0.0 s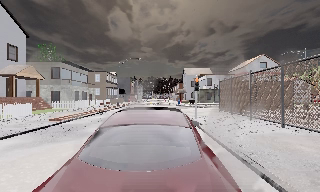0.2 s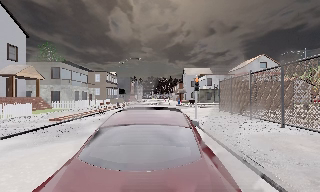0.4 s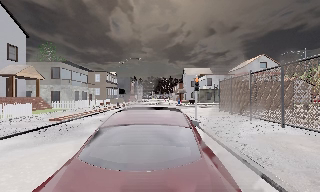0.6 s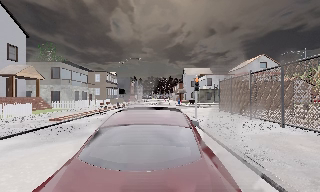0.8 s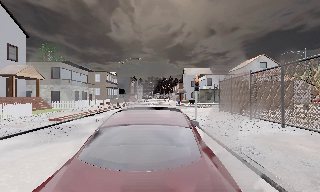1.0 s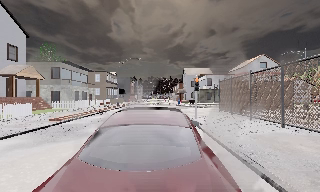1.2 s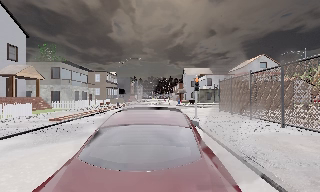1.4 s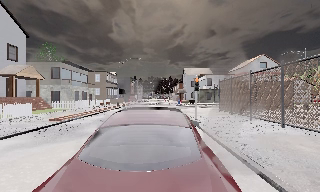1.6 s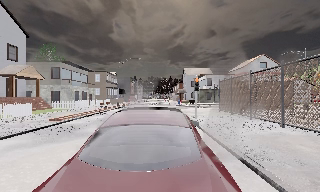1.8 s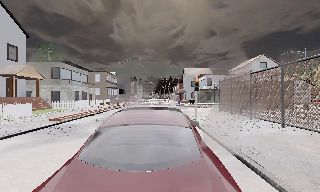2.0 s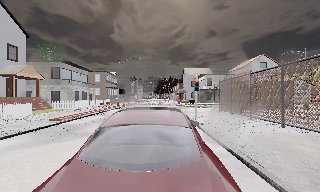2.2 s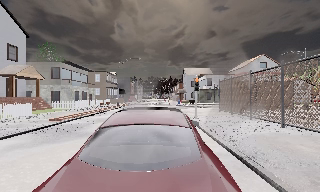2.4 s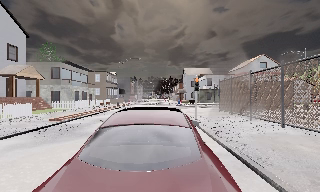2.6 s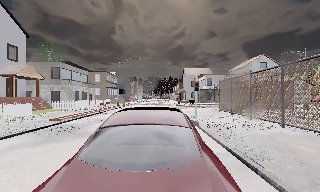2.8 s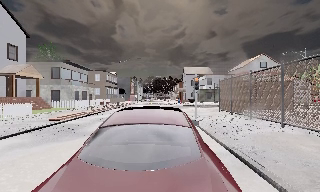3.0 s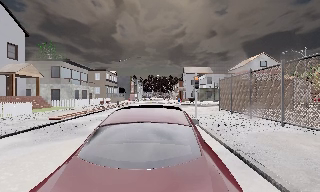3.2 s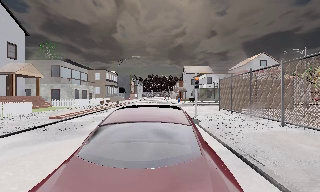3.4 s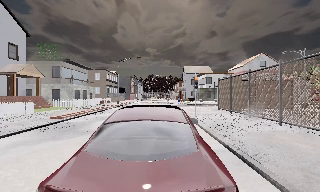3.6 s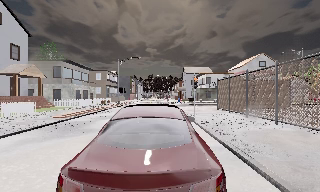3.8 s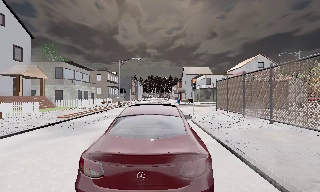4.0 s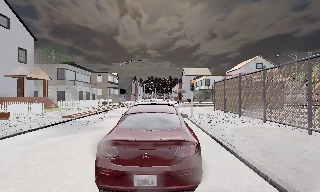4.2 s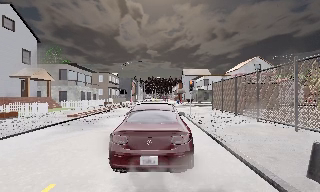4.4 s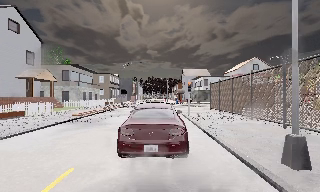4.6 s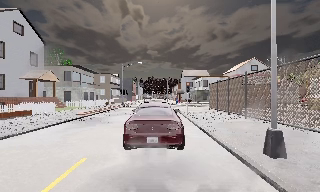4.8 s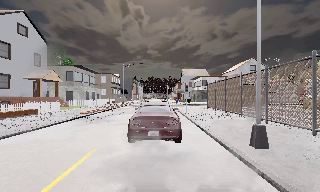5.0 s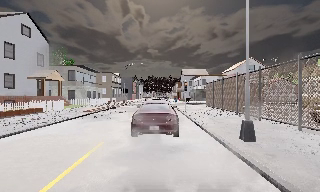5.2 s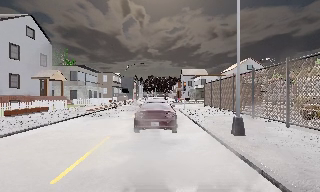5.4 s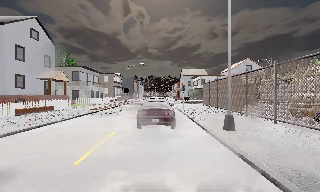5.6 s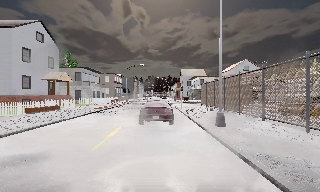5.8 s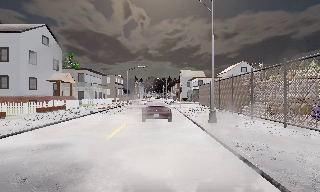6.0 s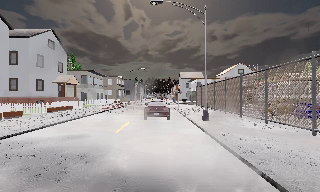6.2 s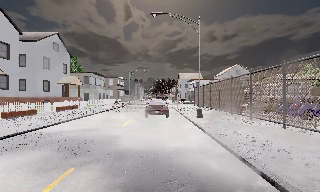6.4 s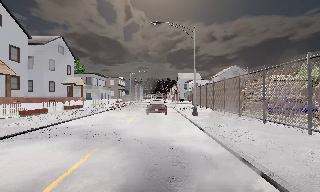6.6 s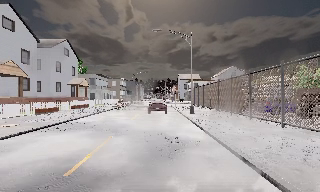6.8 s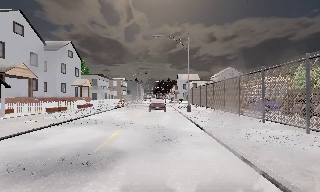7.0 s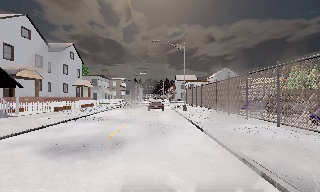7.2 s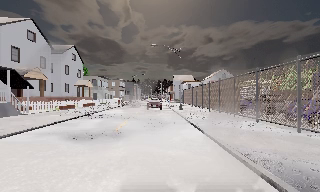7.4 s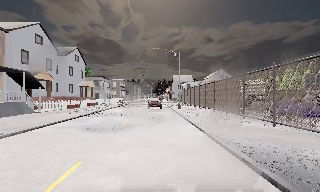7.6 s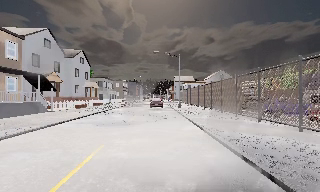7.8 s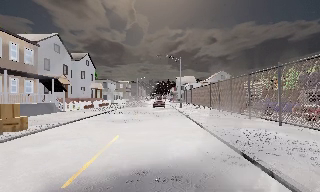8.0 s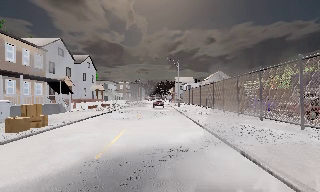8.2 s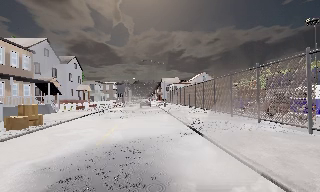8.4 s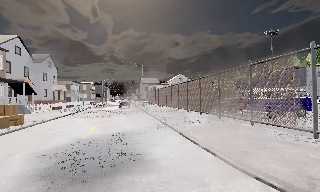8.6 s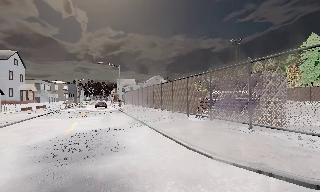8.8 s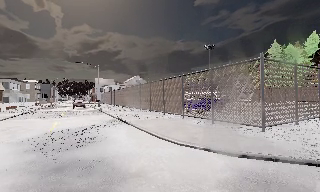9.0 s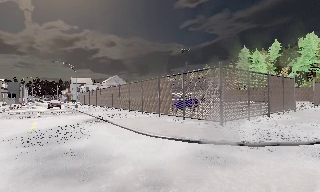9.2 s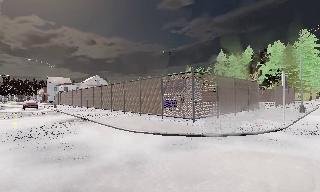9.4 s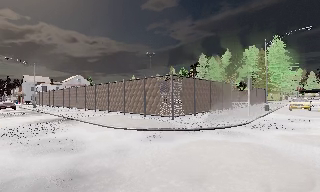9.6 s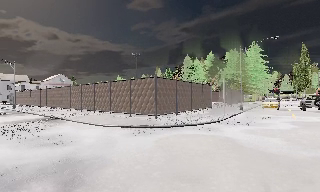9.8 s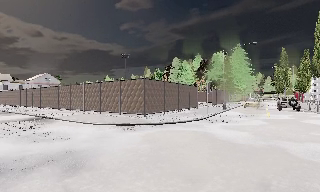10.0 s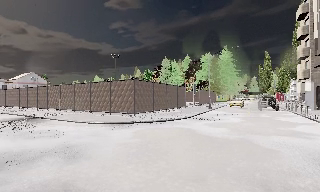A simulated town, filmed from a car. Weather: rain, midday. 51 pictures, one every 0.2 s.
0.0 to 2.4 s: The camera keeps its place and its aim.
2.4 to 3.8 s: The camera travels backward, about 1 m, so what stands in front gets smaller. It gains speed.
3.8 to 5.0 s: The camera travels backward, about 4 m, so what stands in front gets smaller.
5.0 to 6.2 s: The camera travels backward, about 6 m, so what stands in front gets smaller. It gains speed.
6.2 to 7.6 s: The camera travels backward, about 10 m, so what stands in front gets smaller.
7.6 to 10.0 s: The scene slides to the left, as the camera pans about 60 degrees to its right. It travels backward, about 14 m.
The film runs backward here.
